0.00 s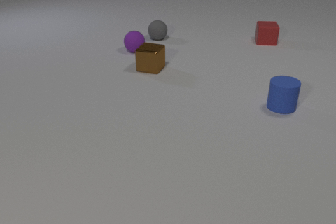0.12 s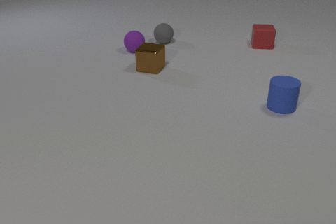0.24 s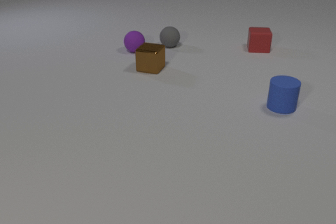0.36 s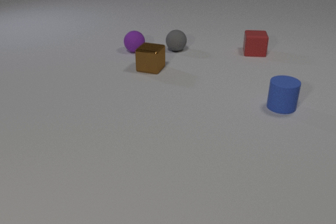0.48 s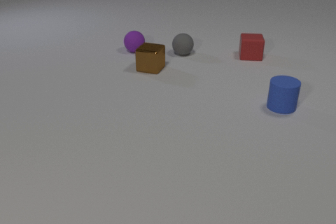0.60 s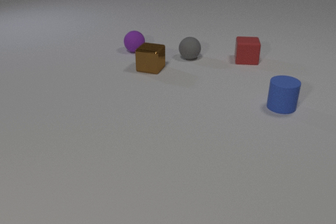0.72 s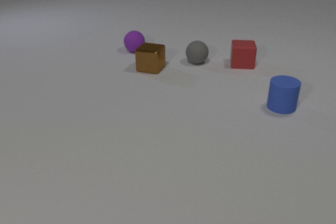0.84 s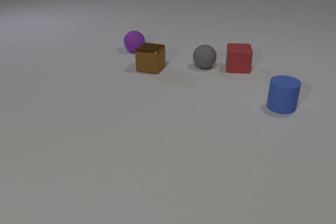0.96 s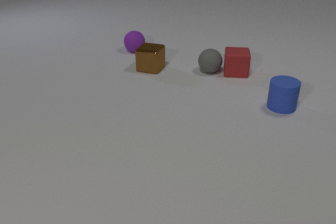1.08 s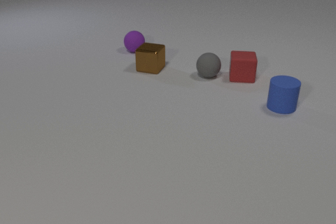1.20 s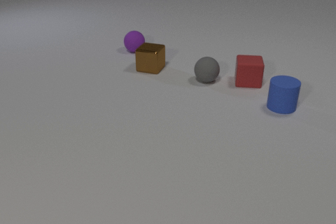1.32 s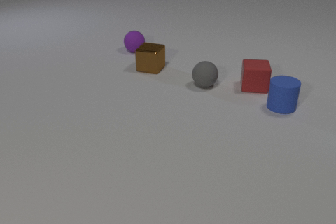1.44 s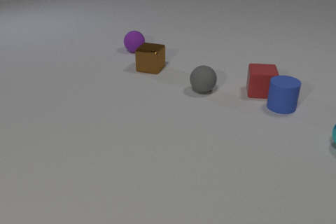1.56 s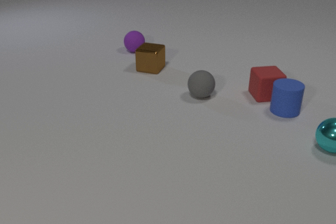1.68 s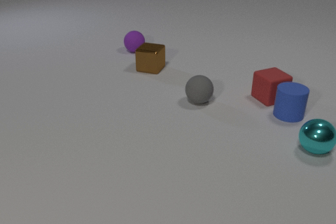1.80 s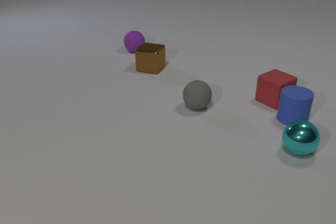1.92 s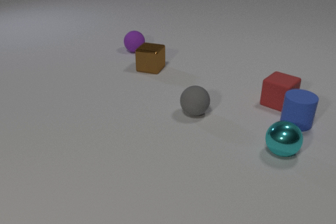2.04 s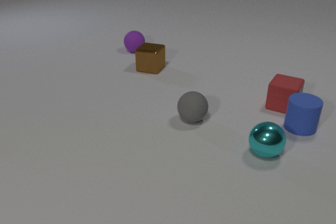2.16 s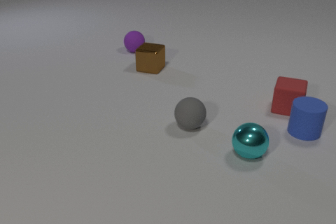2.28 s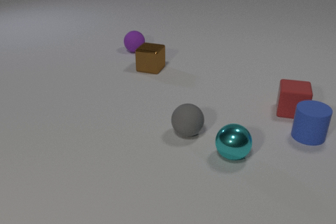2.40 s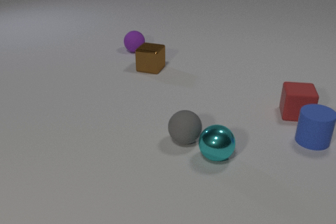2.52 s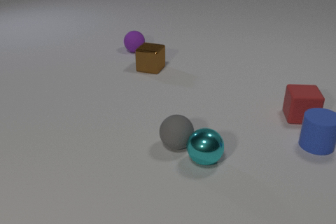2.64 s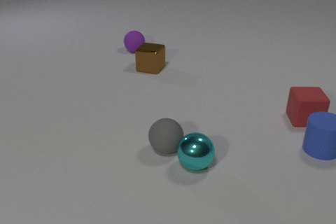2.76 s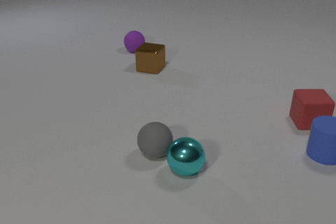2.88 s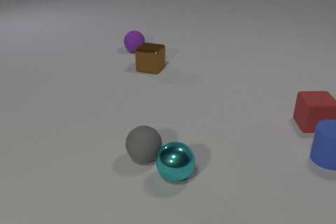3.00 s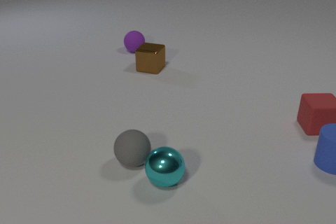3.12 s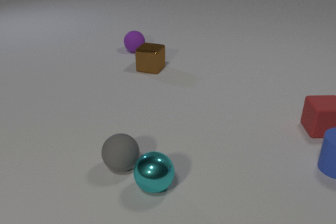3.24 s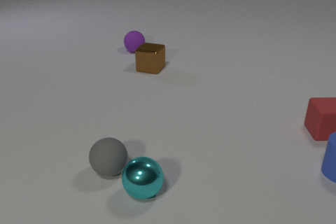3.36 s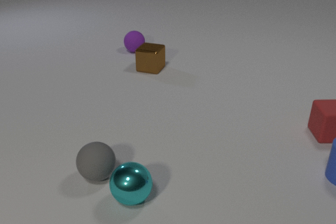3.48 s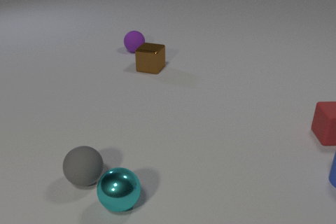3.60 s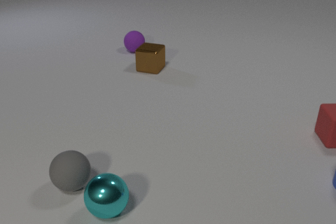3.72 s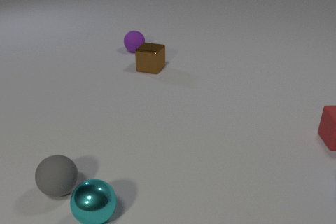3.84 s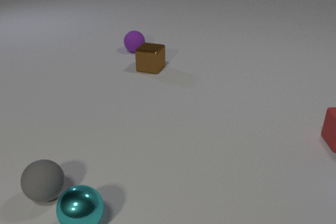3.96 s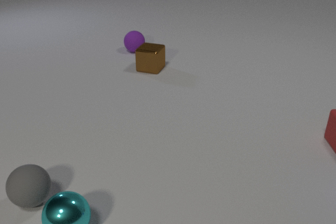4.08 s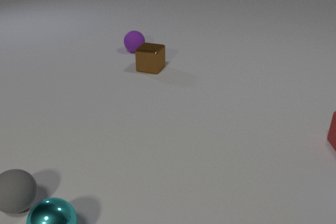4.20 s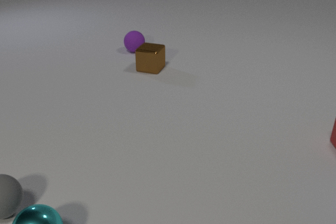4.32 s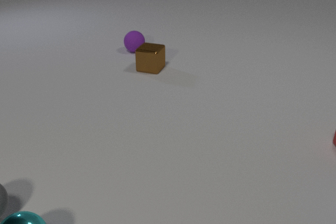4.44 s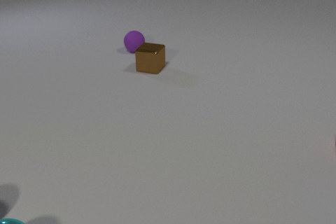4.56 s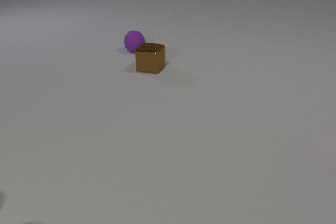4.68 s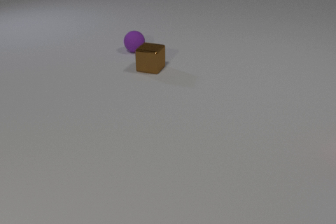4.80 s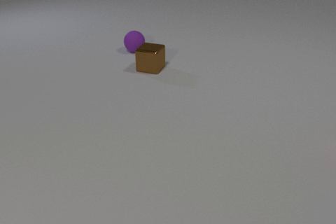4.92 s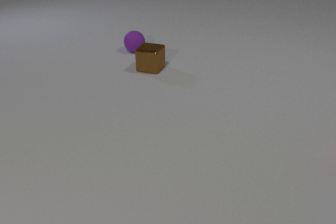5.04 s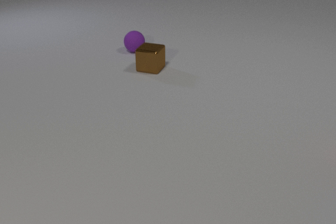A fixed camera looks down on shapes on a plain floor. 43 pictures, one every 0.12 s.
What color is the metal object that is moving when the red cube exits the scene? cyan.
What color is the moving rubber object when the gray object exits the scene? red.
What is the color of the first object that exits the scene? blue.
0.00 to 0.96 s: The red rubber cube slides toward the camera. The gray rubber sphere rolls toward the camera and to the right. The red rubber cube and the gray rubber sphere collide.
0.96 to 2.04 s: The red rubber cube slides toward the camera and to the right, spins so that its near face slides to the right, counterclockwise seen from above. The gray rubber sphere rolls toward the camera. The blue rubber cylinder slides toward the camera and to the right. The cyan metal sphere comes in at the right edge, rolls to the left and toward the camera. The red rubber cube and the blue rubber cylinder collide.
2.04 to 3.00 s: The red rubber cube slides to the right and toward the camera, spins counterclockwise seen from above by about 30 degrees, its near face sliding to the right. The gray rubber sphere rolls toward the camera and to the left. The blue rubber cylinder slides toward the camera and to the right. The cyan metal sphere rolls to the left and toward the camera. The gray rubber sphere and the cyan metal sphere collide.
3.00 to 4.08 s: The red rubber cube slides to the right and toward the camera. The gray rubber sphere rolls to the left. The blue rubber cylinder slides toward the camera and to the right, leaves at the right edge. The cyan metal sphere rolls to the left and toward the camera.
4.08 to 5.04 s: The red rubber cube slides to the right, leaves at the right edge. The gray rubber sphere rolls to the left, leaves at the left edge. The cyan metal sphere rolls to the left, leaves at the bottom edge.
